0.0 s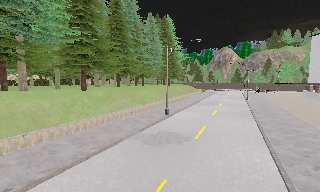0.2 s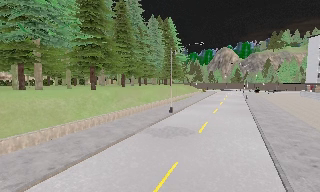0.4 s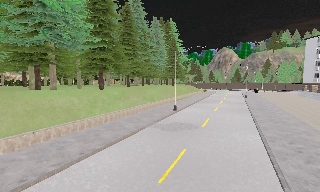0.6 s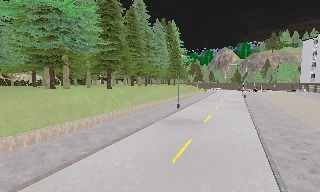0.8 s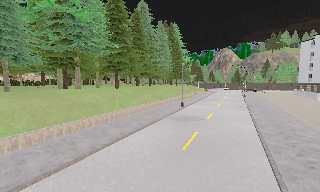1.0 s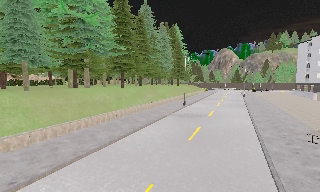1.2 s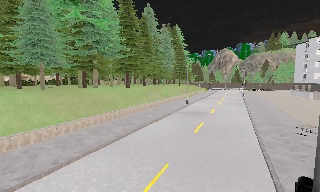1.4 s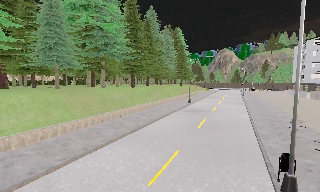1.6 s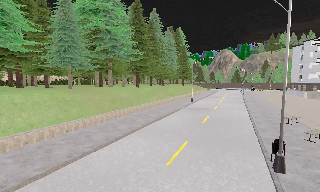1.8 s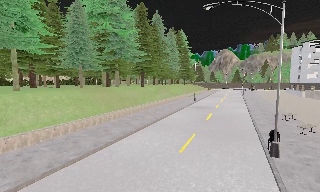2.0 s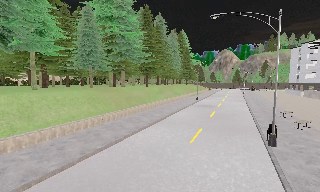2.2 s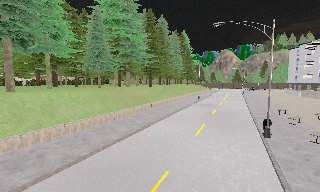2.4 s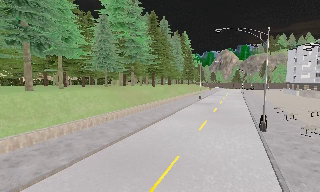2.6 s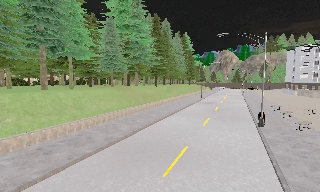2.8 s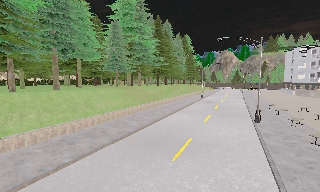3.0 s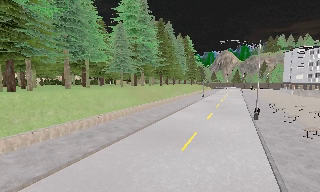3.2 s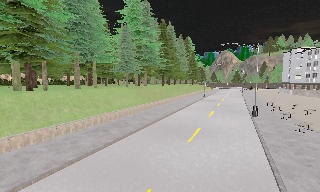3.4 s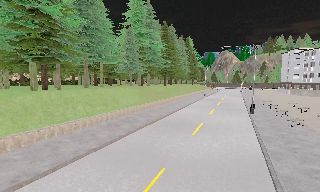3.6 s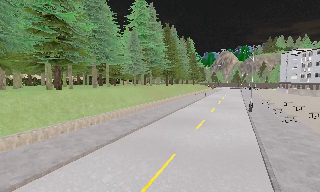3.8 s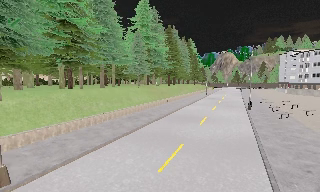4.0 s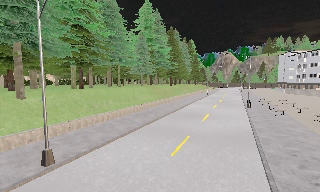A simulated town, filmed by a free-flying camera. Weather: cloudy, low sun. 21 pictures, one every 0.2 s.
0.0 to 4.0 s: The camera travels backward and to its left, about 30 m, so what stands in front gets smaller.
The film runs backward here.
